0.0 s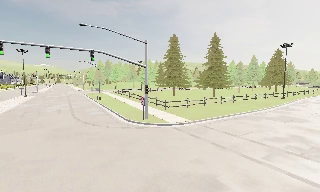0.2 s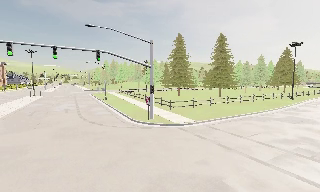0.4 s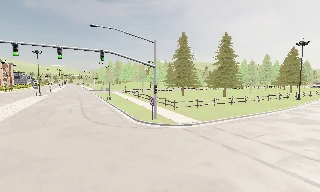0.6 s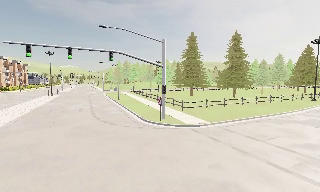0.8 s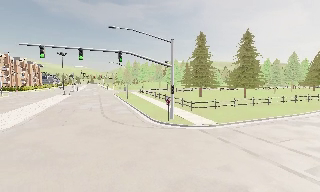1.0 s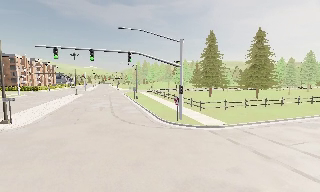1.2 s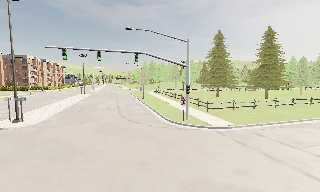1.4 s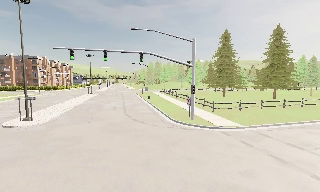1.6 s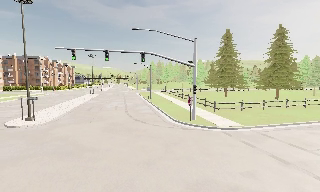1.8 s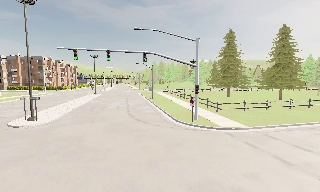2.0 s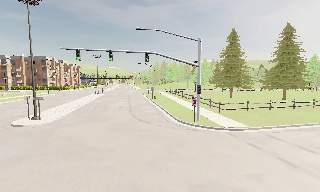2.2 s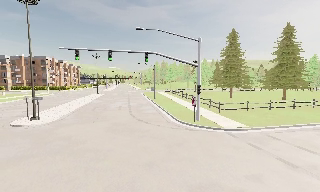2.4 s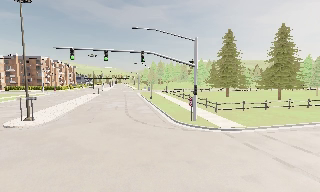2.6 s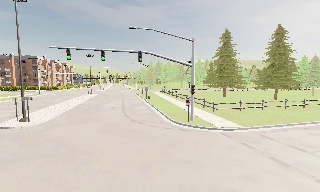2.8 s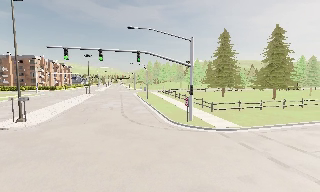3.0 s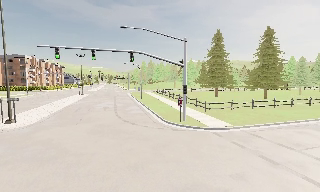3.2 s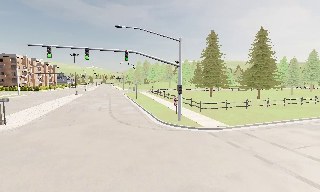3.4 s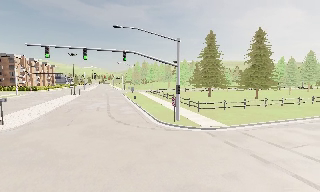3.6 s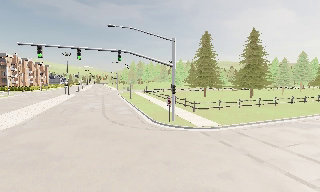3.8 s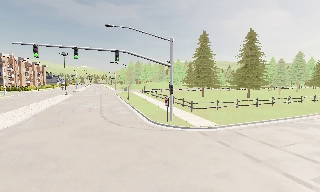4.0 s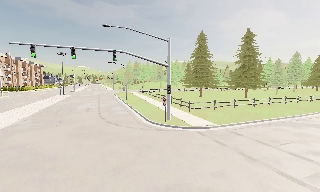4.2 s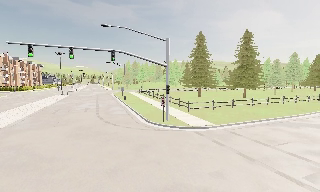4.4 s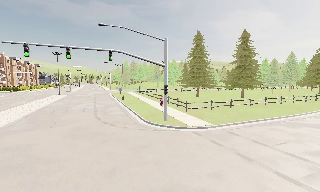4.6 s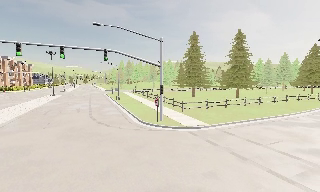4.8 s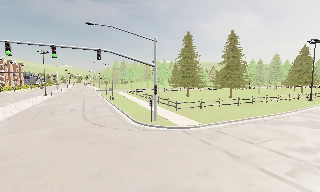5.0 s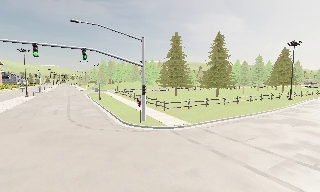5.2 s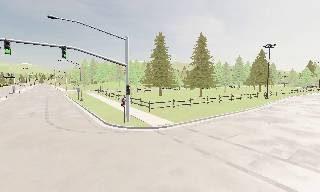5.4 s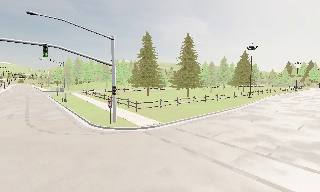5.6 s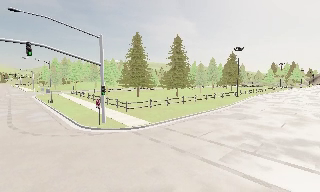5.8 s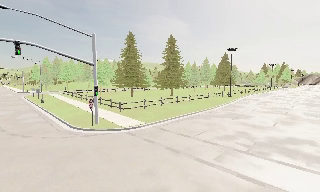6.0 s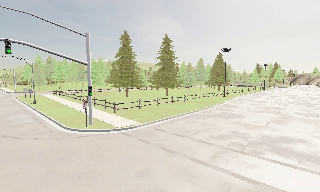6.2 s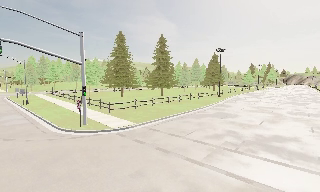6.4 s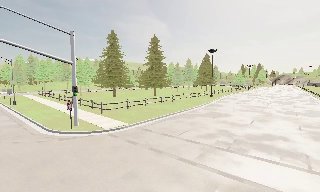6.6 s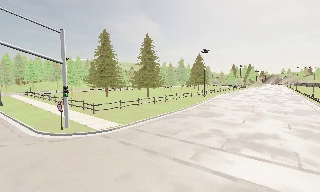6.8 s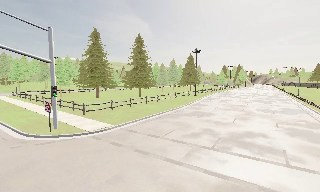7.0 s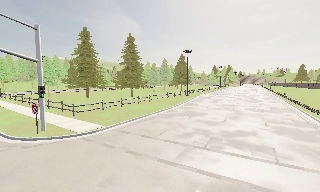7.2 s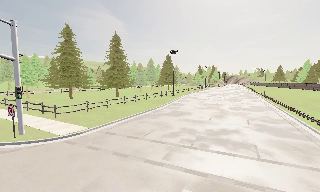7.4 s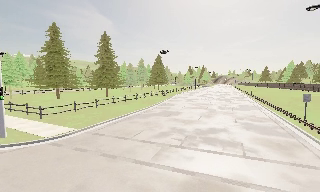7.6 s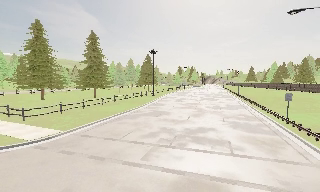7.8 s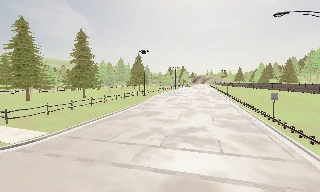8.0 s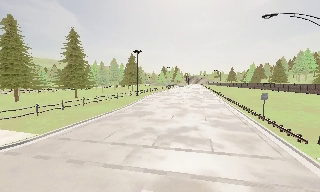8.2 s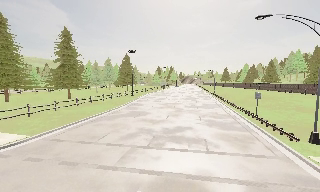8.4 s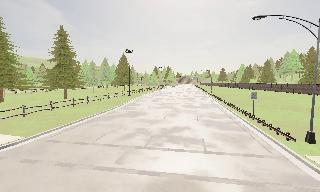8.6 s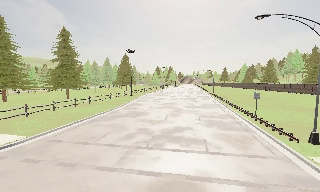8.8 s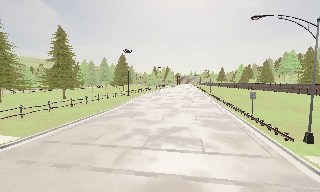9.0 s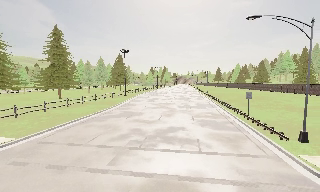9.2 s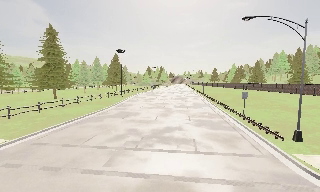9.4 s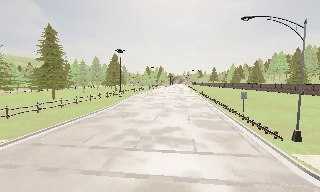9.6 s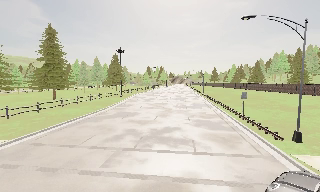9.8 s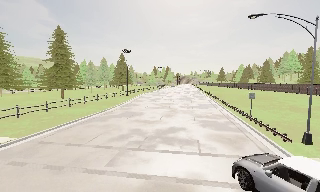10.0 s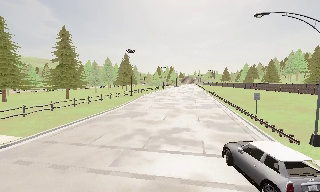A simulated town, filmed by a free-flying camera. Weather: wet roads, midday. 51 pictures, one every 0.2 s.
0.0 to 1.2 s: The camera pans to its left, which is counterclockwise from overhead, by about 15 degrees.
1.2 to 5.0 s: The camera pans to its right, which is clockwise from overhead, by about 15 degrees. It travels to its right and forward, about 1 m, so close, fixed things drift to the left.
5.0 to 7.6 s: The scene slides to the left, as the camera pans about 40 degrees to its right.
7.6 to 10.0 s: The camera shifts only a little, or ends up much as it began.
The film runs forward here.
